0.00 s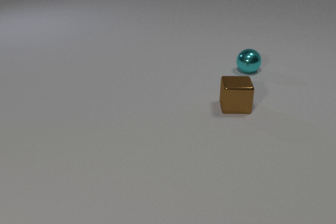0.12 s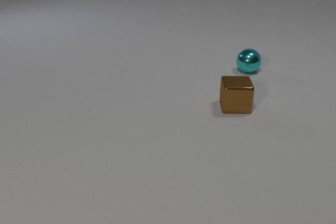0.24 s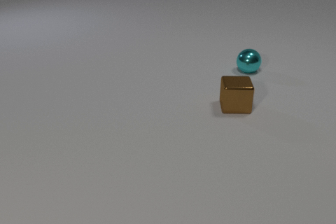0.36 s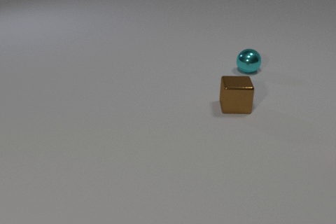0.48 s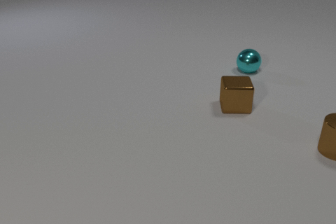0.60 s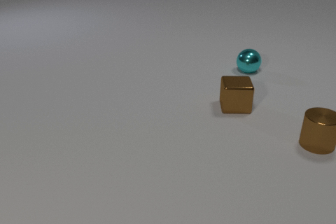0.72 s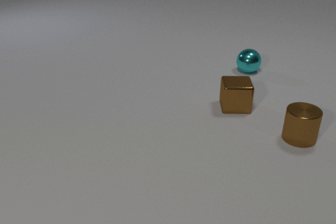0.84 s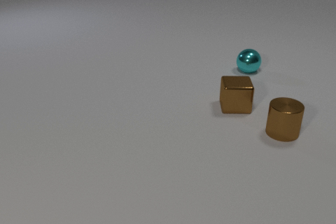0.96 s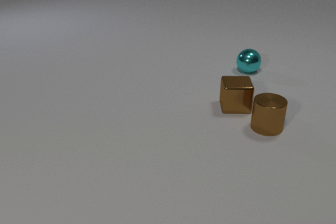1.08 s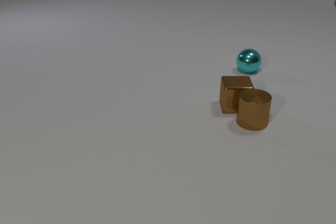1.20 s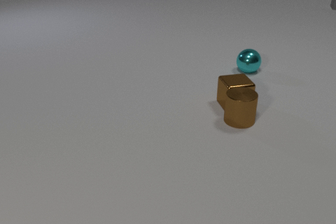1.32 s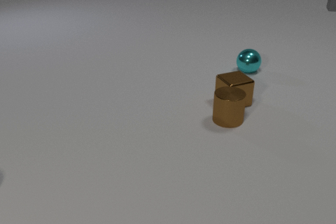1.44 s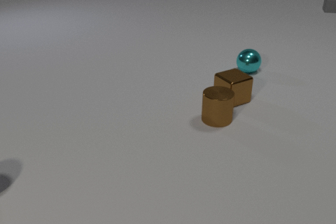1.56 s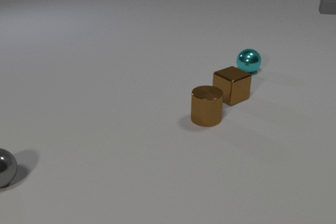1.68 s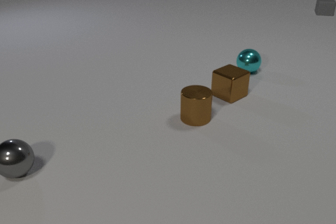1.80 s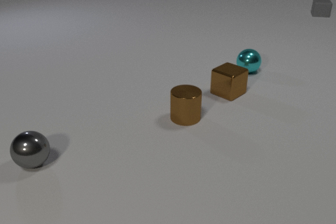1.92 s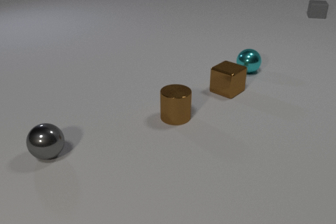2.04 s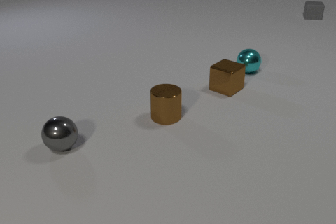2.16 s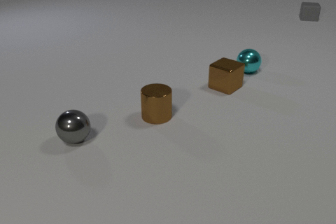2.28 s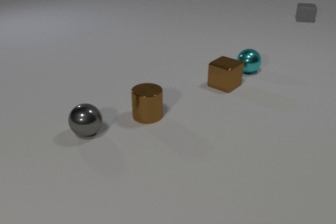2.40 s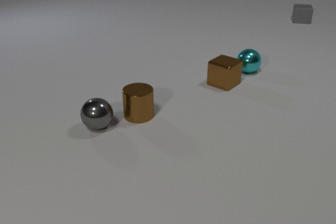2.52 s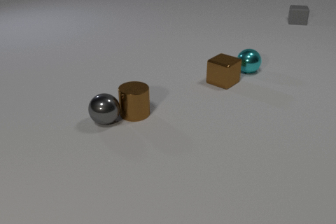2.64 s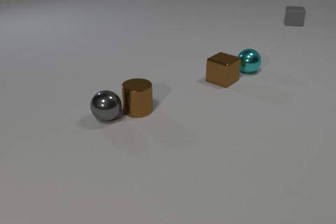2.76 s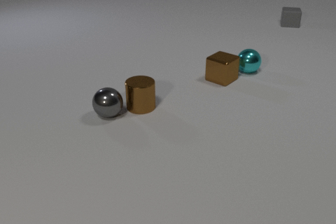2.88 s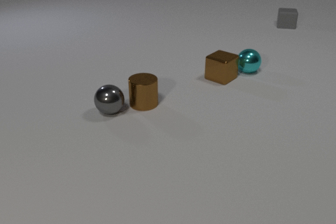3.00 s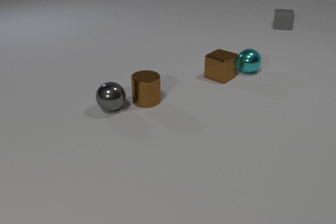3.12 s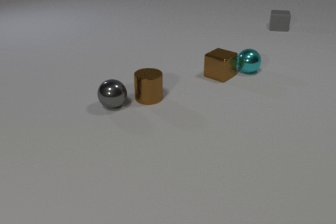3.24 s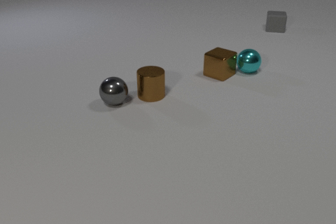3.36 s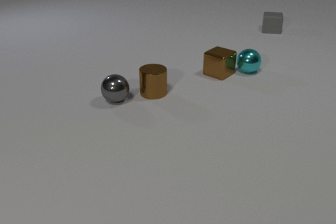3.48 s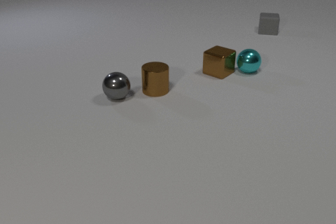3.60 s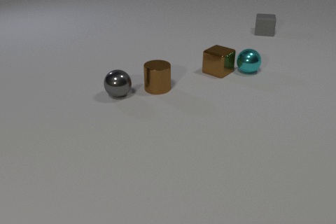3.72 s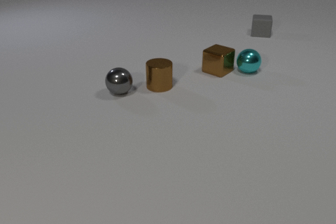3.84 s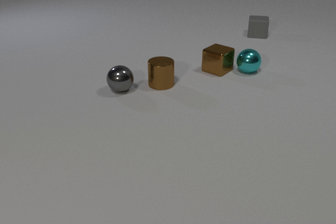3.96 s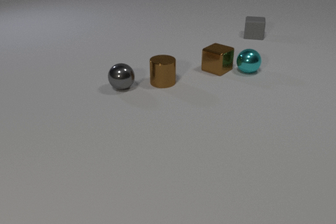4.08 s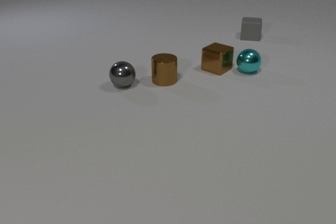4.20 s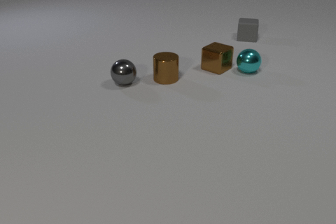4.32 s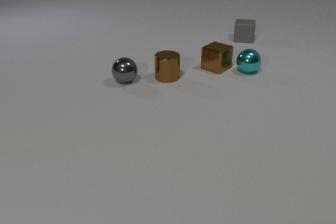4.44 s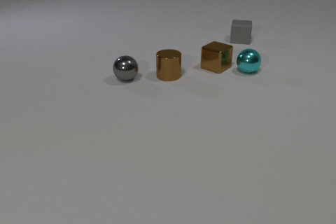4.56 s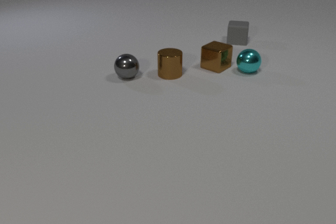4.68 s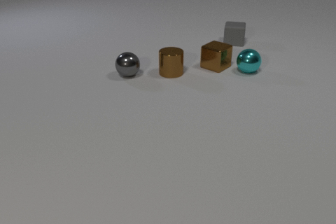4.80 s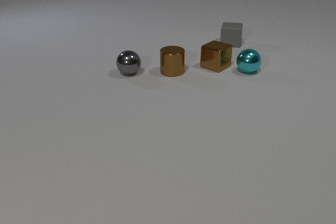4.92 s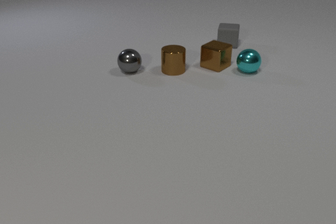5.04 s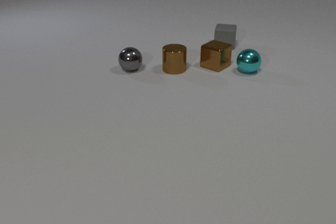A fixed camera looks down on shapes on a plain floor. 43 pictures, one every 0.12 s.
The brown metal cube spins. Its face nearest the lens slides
to the right.
The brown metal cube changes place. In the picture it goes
away from the camera.
0.00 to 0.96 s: The brown metal cylinder comes in at the right edge, slides to the left.
0.96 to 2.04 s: The brown metal cylinder slides to the left. The brown metal cube slides away from the camera, spins so that its near face slides to the right, counterclockwise seen from above. The gray metal sphere comes in at the left edge, rolls to the right and away from the camera. The gray rubber cube comes in at the right edge, slides toward the camera and to the left. The brown metal cylinder and the brown metal cube collide.
2.04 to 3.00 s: The brown metal cylinder slides away from the camera and to the left. The brown metal cube slides away from the camera. The gray metal sphere rolls away from the camera and to the right. The gray rubber cube slides toward the camera and to the left. The brown metal cylinder and the gray metal sphere collide.
3.00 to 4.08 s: The brown metal cylinder slides away from the camera and to the right. The brown metal cube slides away from the camera. The gray metal sphere rolls away from the camera. The gray rubber cube slides toward the camera and to the left.
4.08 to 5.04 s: The brown metal cylinder slides away from the camera. The brown metal cube slides away from the camera. The gray metal sphere rolls away from the camera. The gray rubber cube slides toward the camera and to the left.
What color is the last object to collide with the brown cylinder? gray.
Are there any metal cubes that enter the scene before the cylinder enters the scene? no.
How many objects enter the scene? 3.
